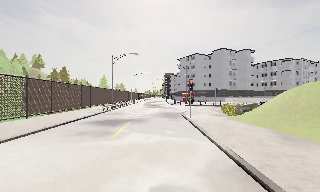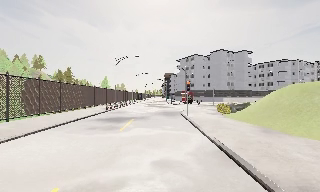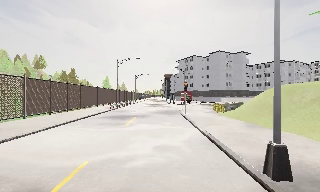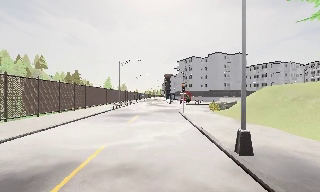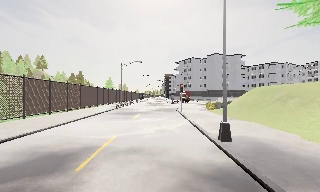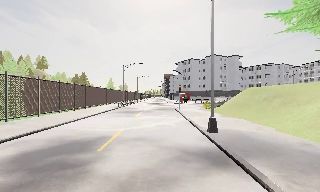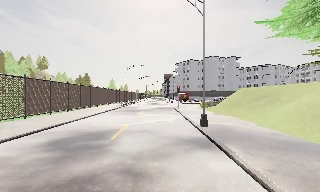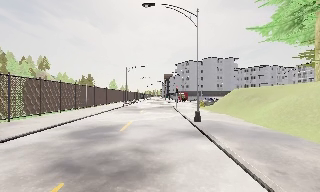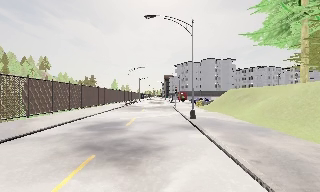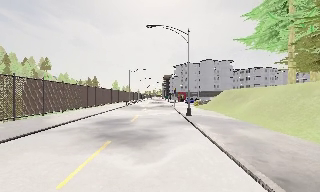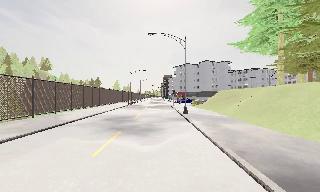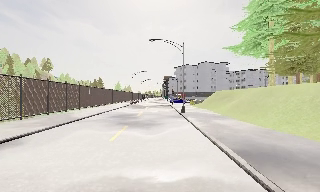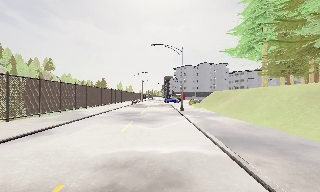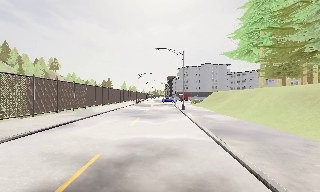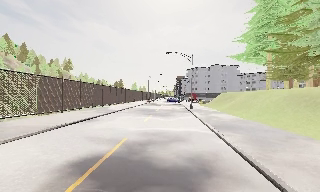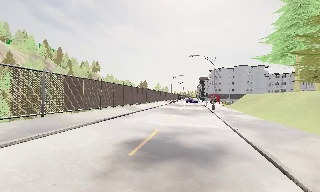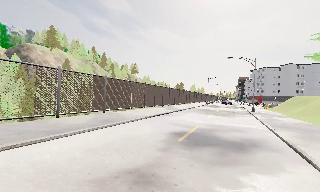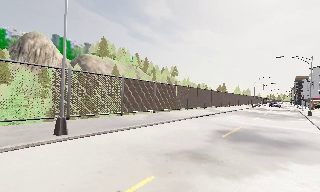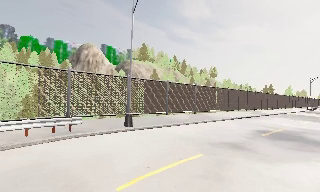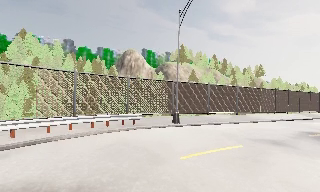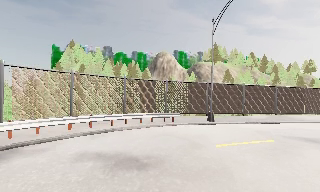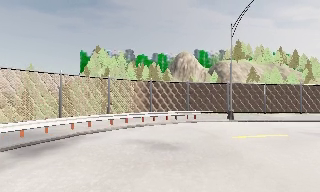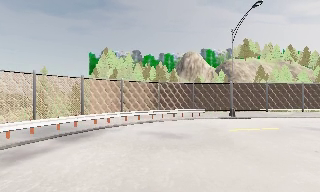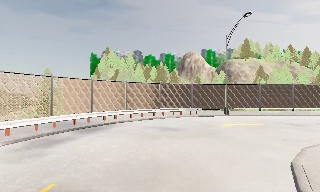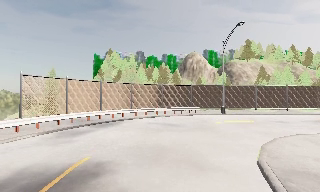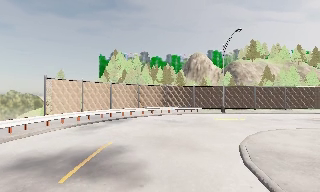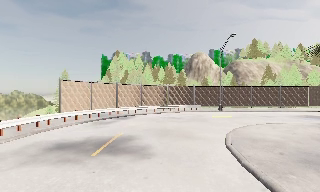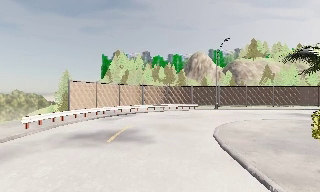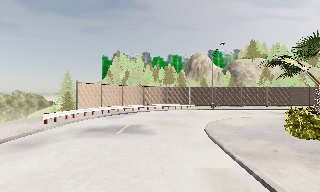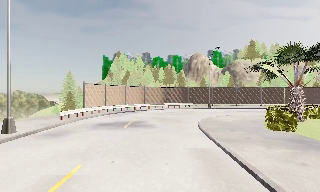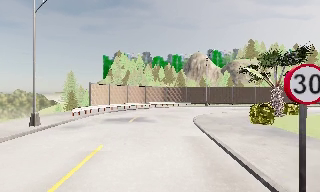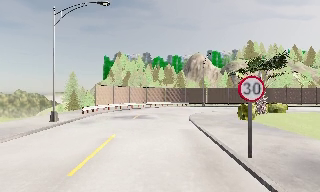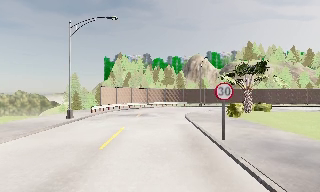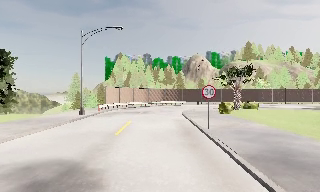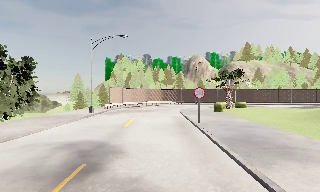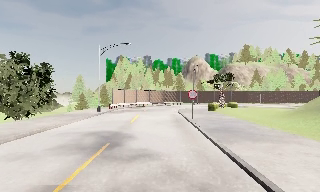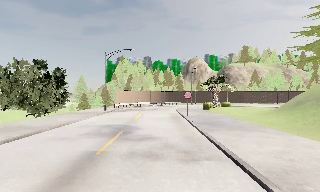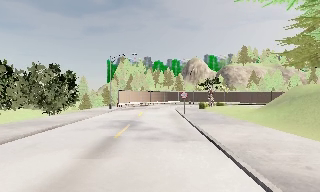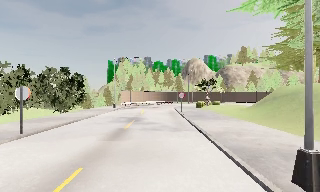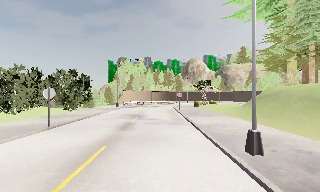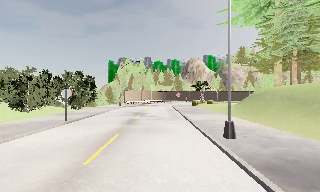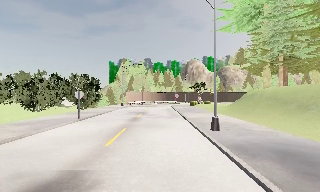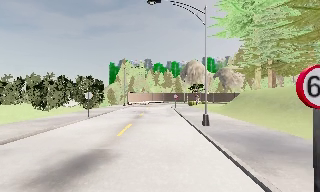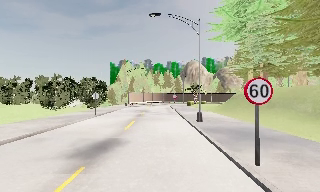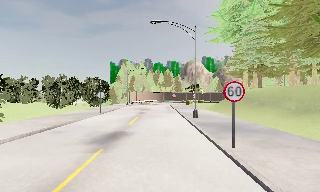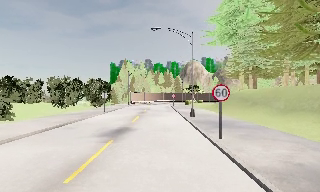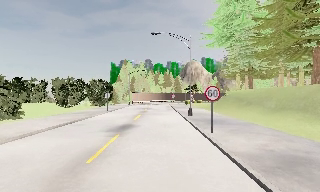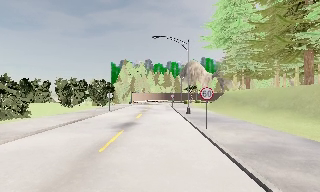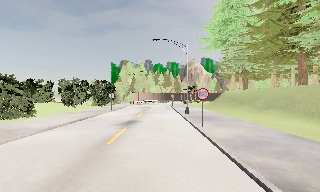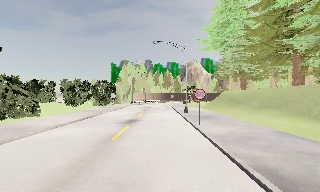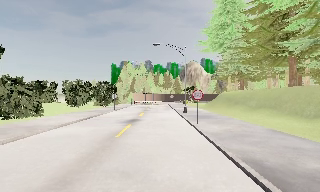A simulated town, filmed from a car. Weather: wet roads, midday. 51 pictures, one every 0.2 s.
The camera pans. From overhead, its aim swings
counterclockwise.
The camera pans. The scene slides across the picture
to the right.
0.0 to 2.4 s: The camera travels backward, about 18 m, so what stands in front gets smaller.
2.4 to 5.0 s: The scene slides to the right, as the camera pans about 90 degrees to its left. It travels backward, about 20 m.
5.0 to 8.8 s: The camera travels backward, about 30 m, so what stands in front gets smaller.
8.8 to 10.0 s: The camera travels backward, about 5 m, so what stands in front gets smaller. It loses speed.
The film runs backward here.
